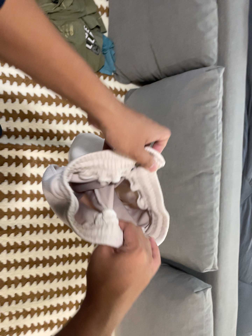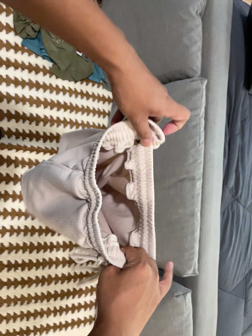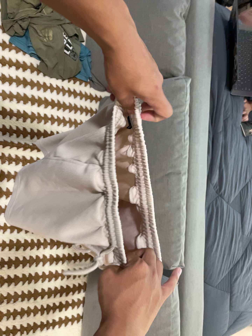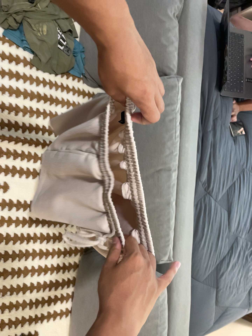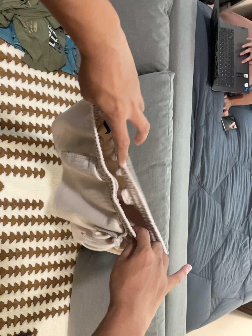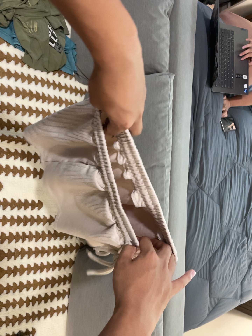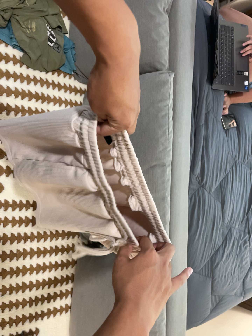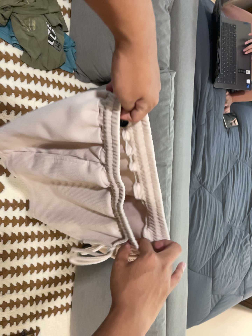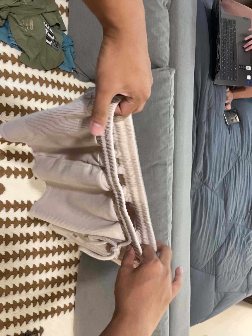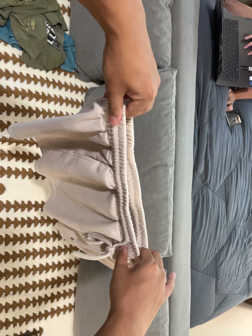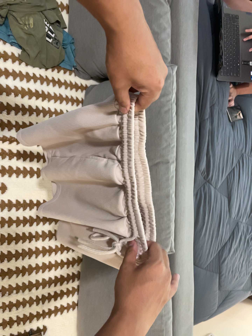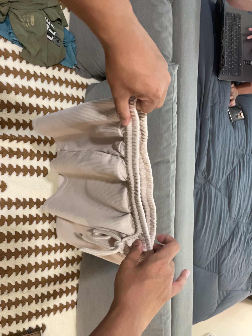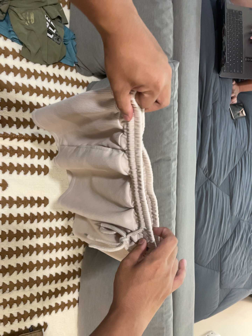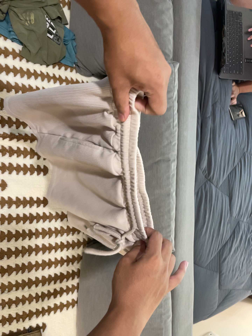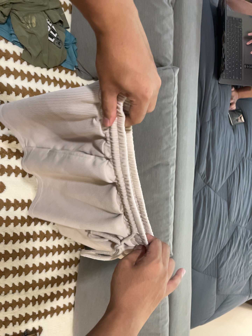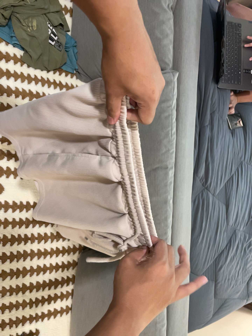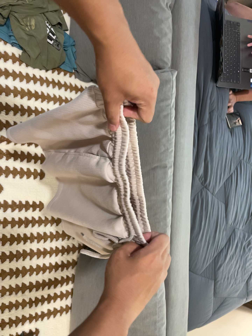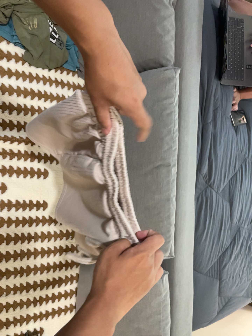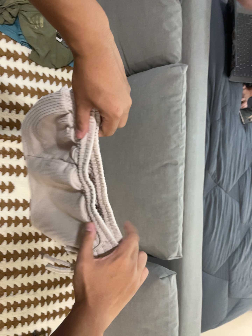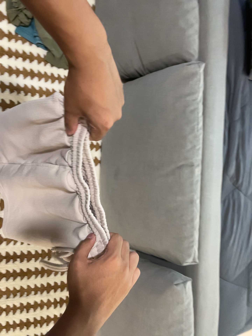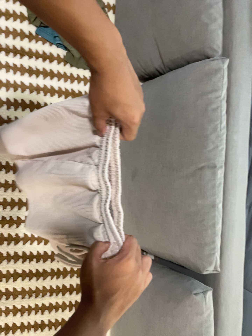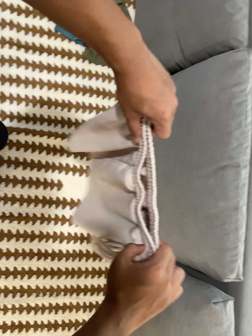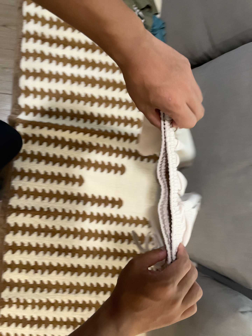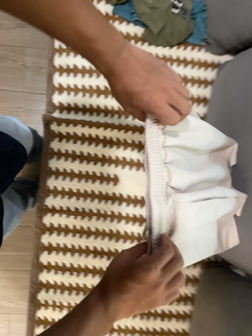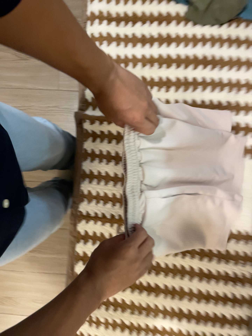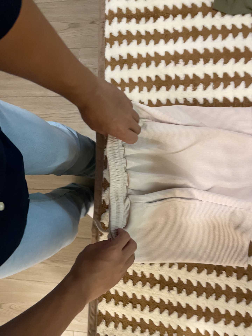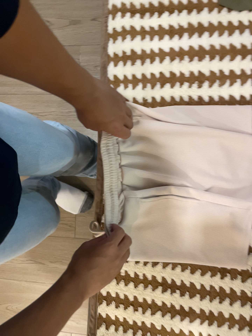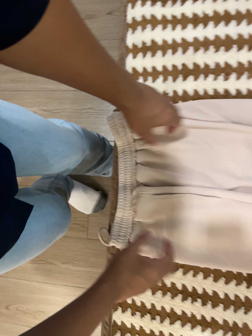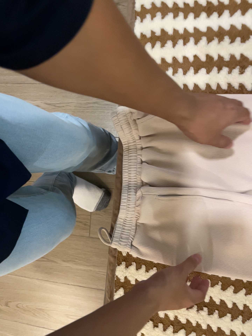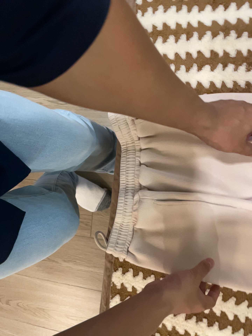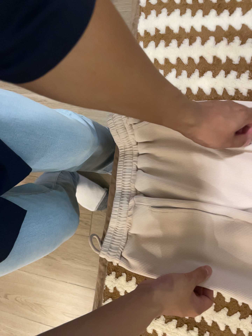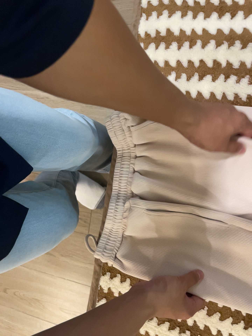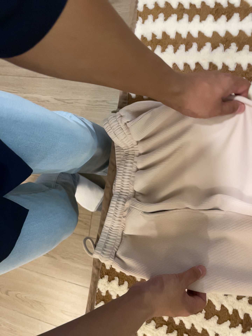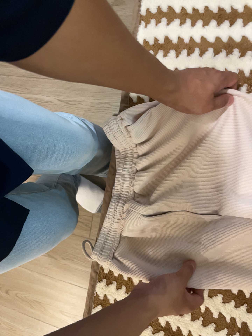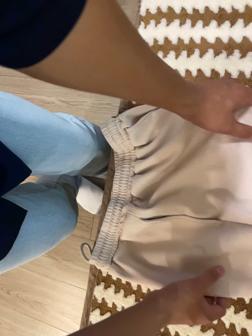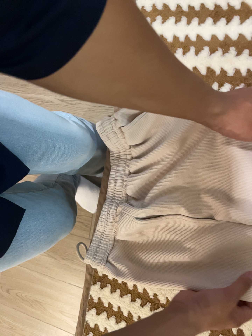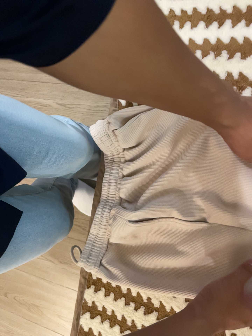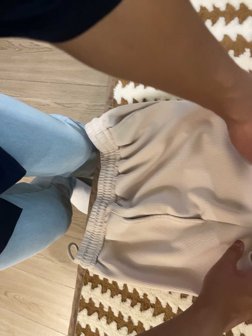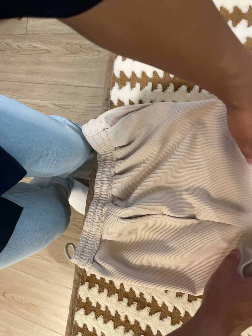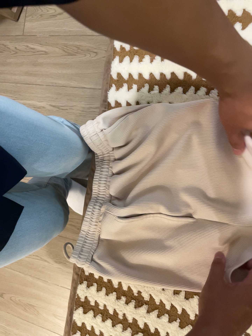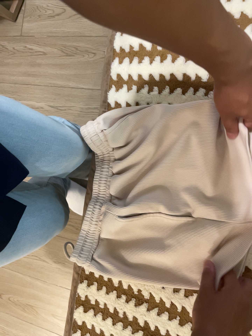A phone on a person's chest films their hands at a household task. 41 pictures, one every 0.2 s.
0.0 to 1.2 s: The camera pans to its right by about 10 degrees. It travels toward the bottom of its view, about 9 cm.
1.2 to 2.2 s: The camera shifts only a little, or ends up much as it began.
2.2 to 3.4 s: The camera keeps its place and its aim.
3.4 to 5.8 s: The camera swings to its left by about 50 degrees, and the scene slides to the right. It travels forward, about 50 cm.
5.8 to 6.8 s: The camera travels to its right, about 8 cm.
6.8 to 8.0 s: The camera shifts only a little, or ends up much as it began.
The film runs forward here.
